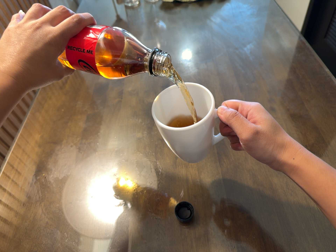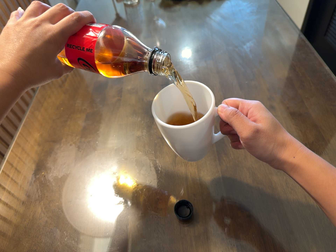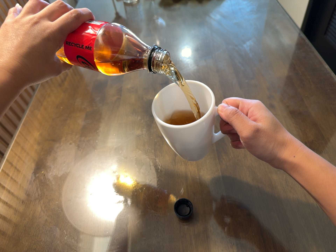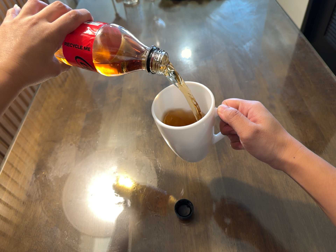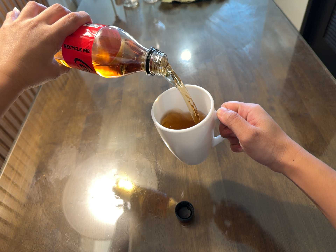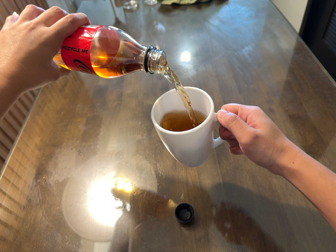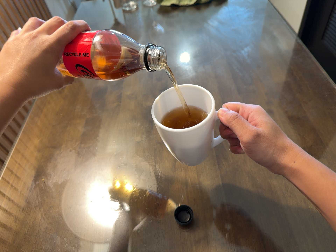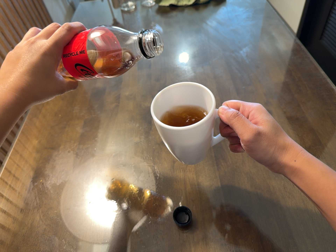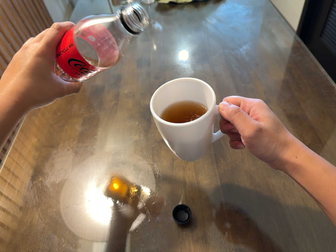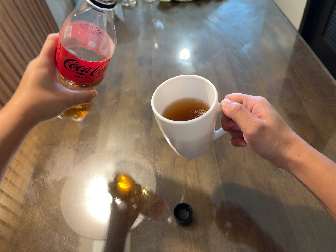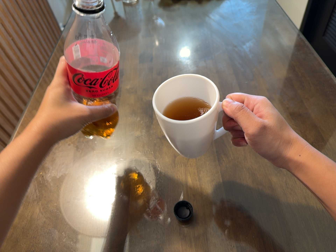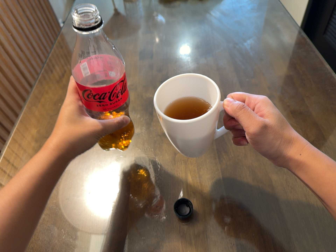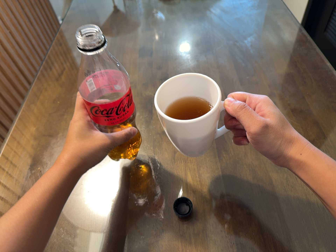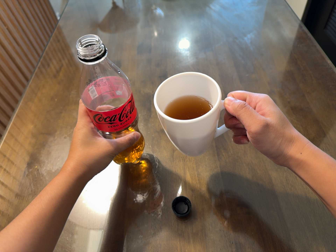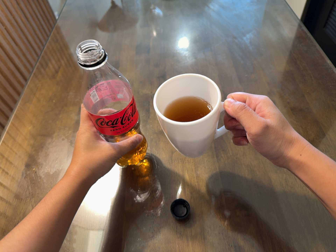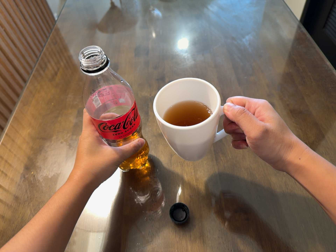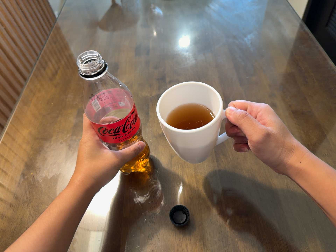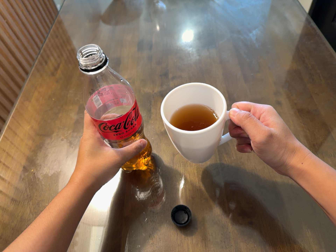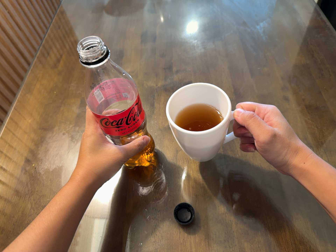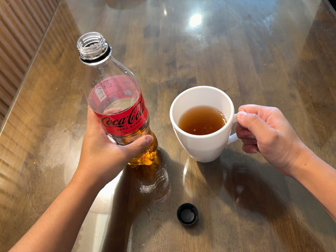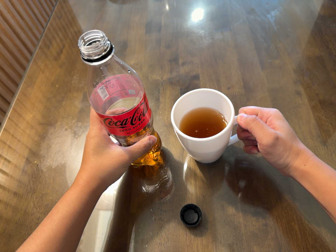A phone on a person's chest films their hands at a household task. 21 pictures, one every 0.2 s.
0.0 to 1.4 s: The camera keeps its place and its aim.
1.4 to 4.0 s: The camera travels forward, about 8 cm, so what stands in front looms larger. Its aim tips toward the bottom of its view by about 10 degrees, and the scene shifts upward.
The film runs forward here.
